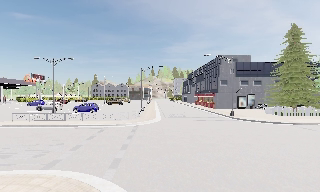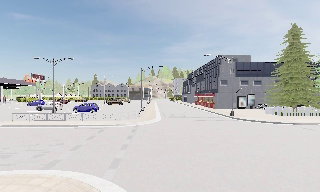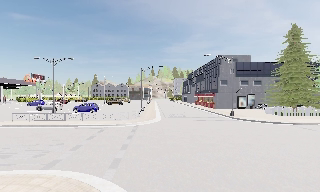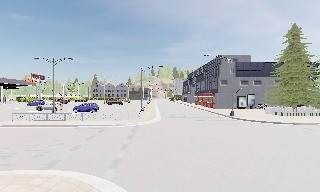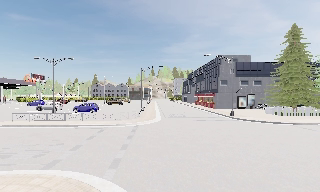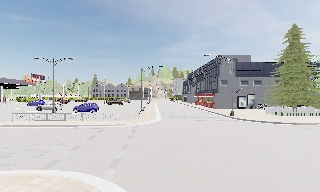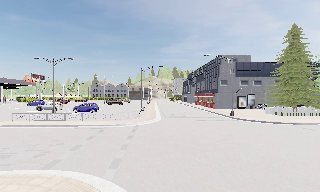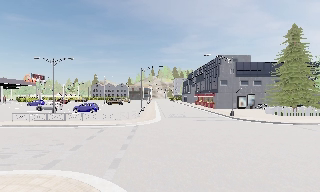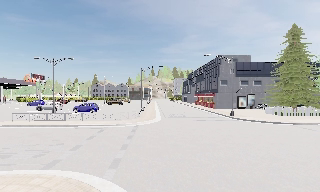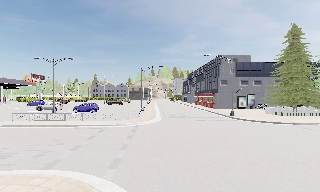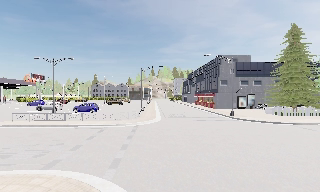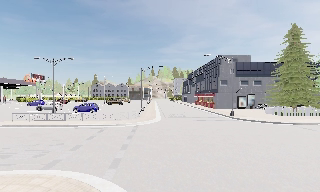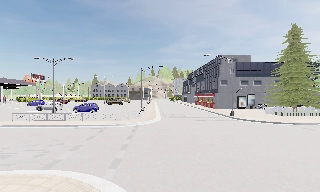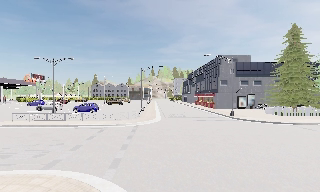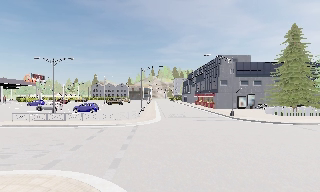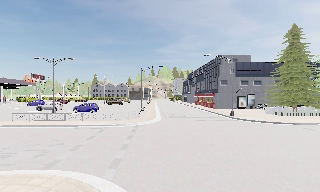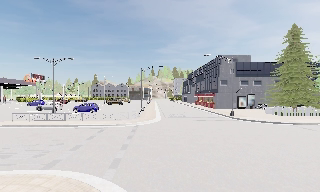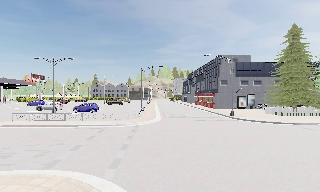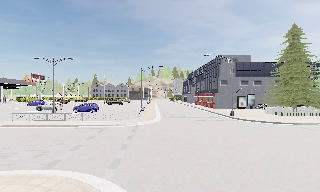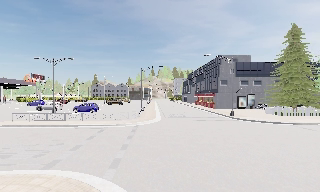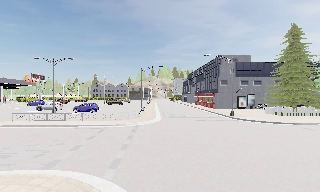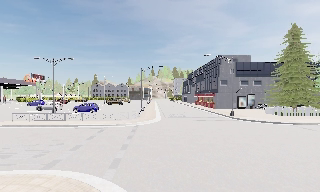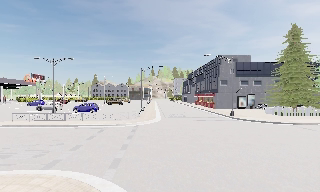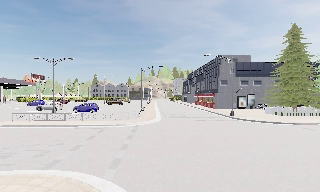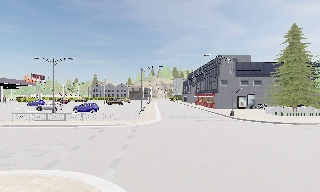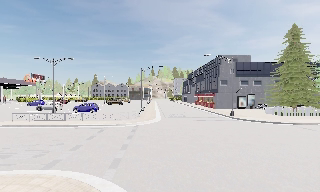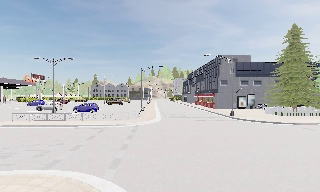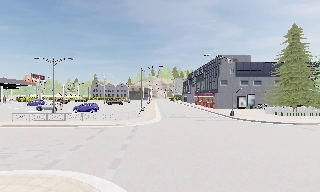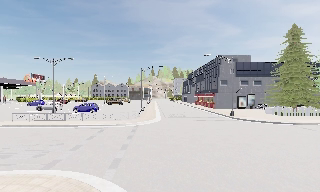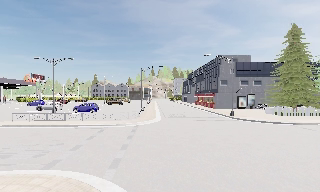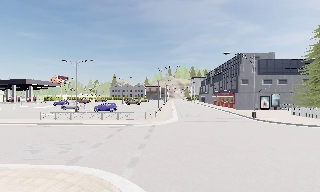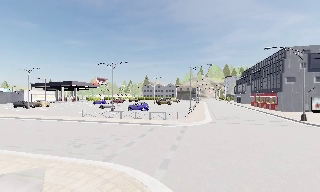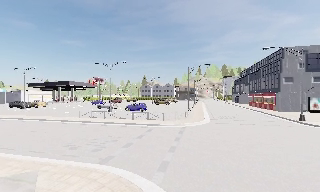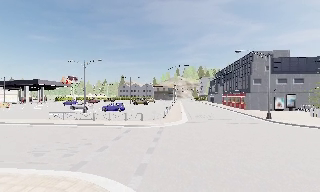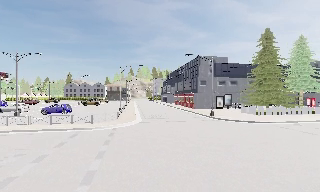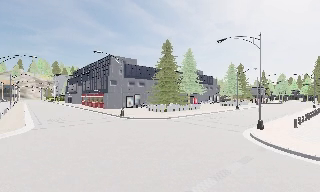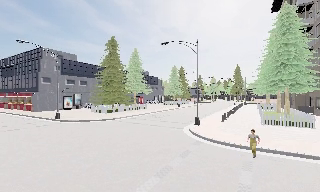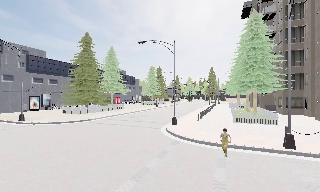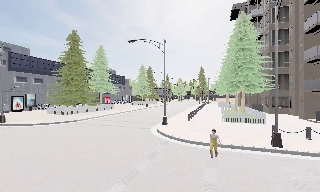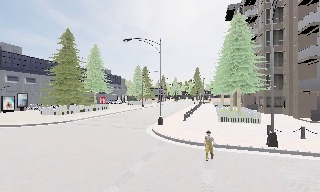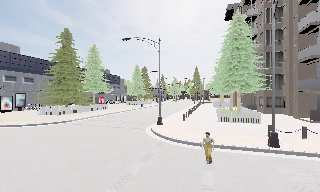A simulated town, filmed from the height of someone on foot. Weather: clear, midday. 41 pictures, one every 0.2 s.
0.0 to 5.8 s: The camera keeps its place and its aim.
5.8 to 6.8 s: The camera travels forward, about 1 m, so what stands in front looms larger.
6.8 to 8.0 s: The camera swings to its right by about 65 degrees, and the scene slides to the left. It travels forward, about 1 m.
The film runs forward here.
